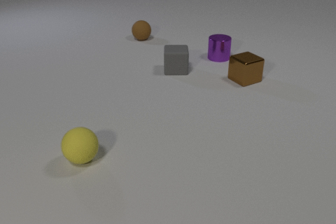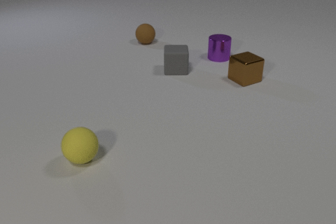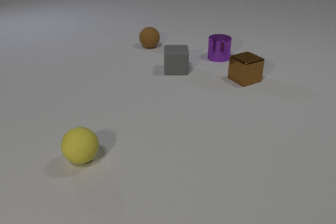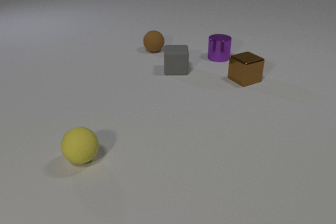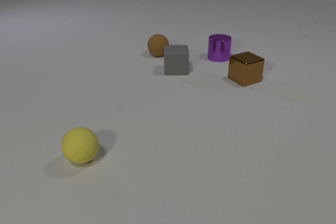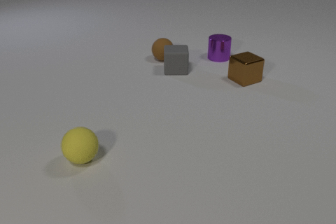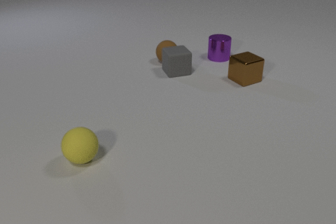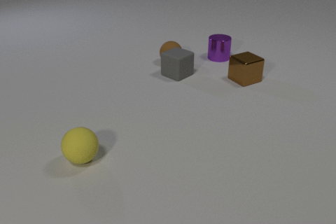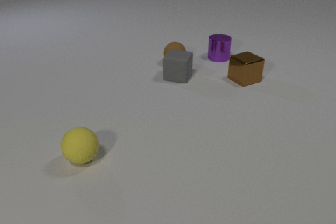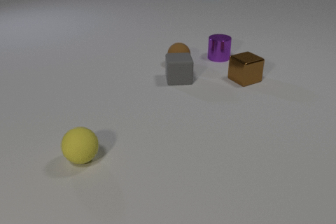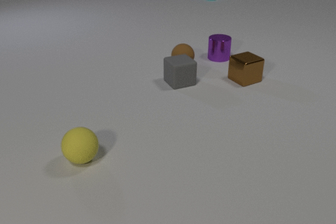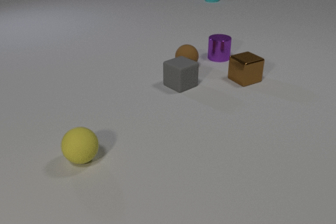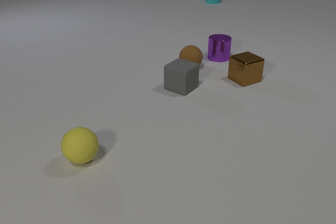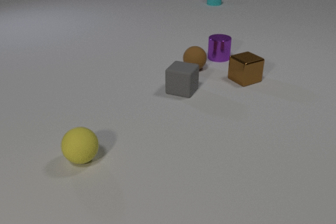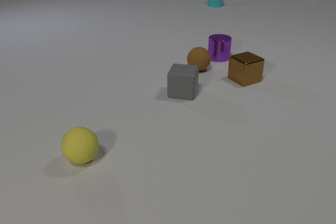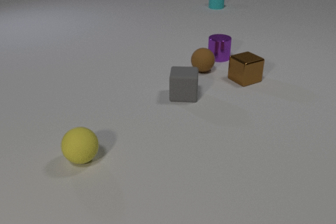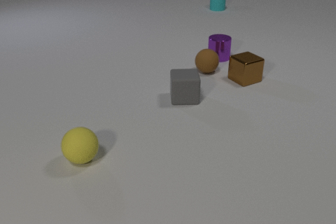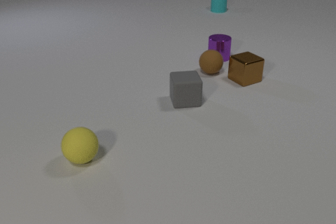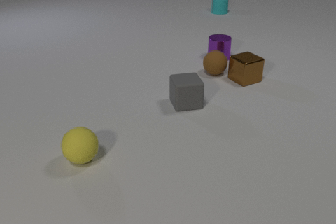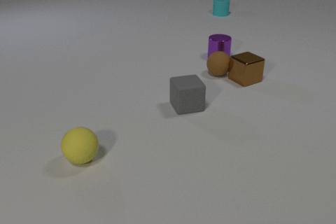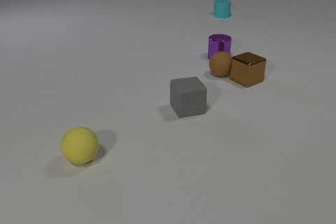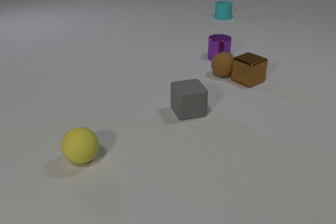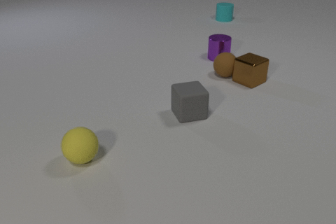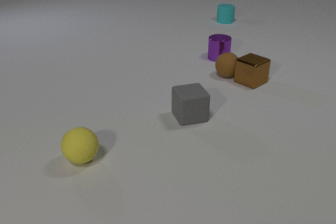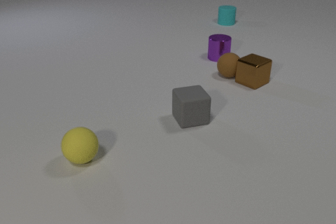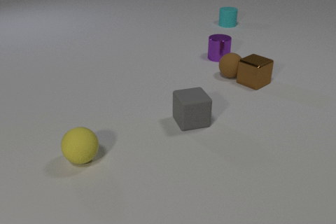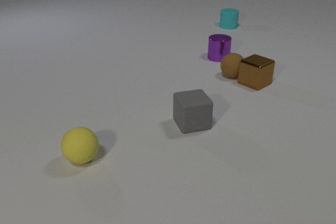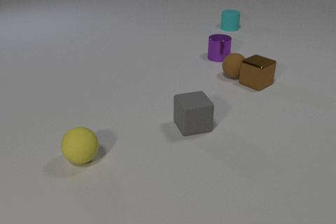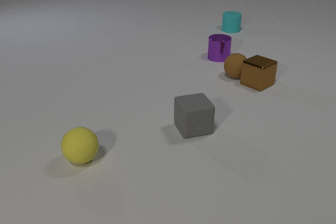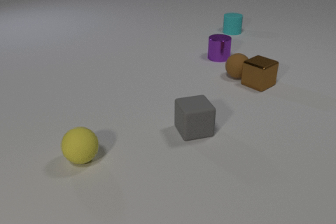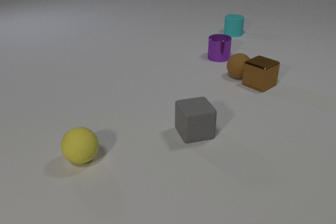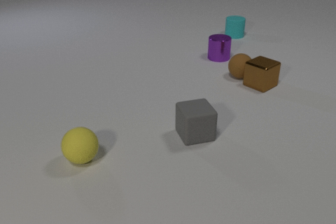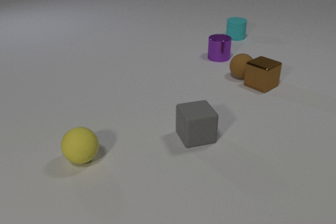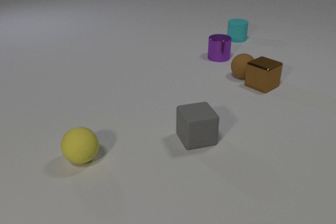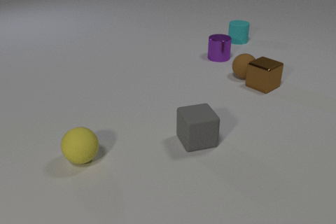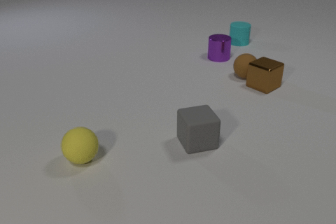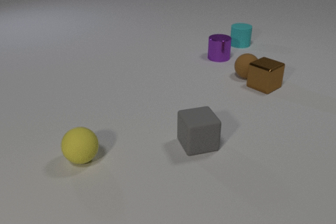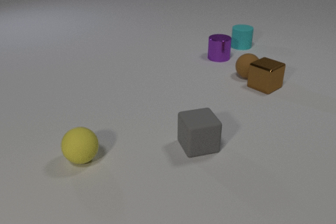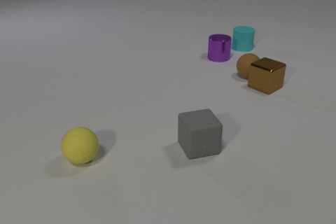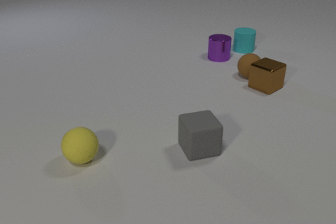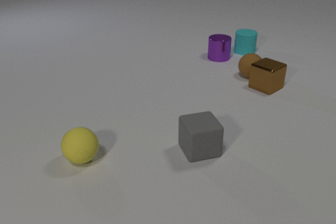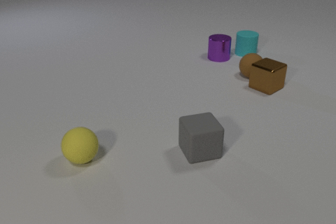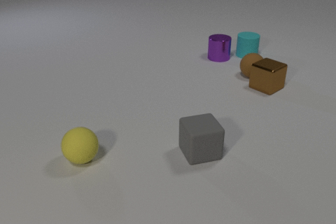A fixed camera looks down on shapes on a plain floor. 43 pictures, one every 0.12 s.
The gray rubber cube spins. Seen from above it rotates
counterclockwise.
The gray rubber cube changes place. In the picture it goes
toward the camera.
0.00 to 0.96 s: The brown rubber sphere rolls toward the camera and to the right. The gray rubber cube slides toward the camera, spins so that its near face slides to the right, counterclockwise seen from above. The brown rubber sphere and the gray rubber cube collide.
0.96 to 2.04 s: The brown rubber sphere rolls to the right and toward the camera. The gray rubber cube slides toward the camera, spins counterclockwise seen from above by about 120 degrees, its near face sliding to the right. The cyan rubber cylinder comes in at the top edge, slides toward the camera.
2.04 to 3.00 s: The brown rubber sphere rolls to the right. The gray rubber cube slides toward the camera. The brown metal cube slides to the right and toward the camera. The cyan rubber cylinder slides toward the camera. The brown rubber sphere and the brown metal cube collide.
3.00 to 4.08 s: The brown rubber sphere rolls to the right. The gray rubber cube slides toward the camera. The brown metal cube slides to the right and toward the camera. The cyan rubber cylinder slides toward the camera.
4.08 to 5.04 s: The brown rubber sphere rolls to the right. The gray rubber cube slides toward the camera. The cyan rubber cylinder slides toward the camera.
How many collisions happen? 2.
How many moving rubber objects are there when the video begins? 1.
What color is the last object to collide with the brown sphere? brown.
